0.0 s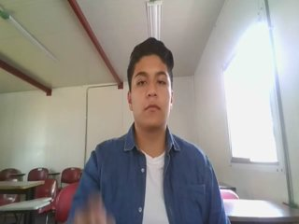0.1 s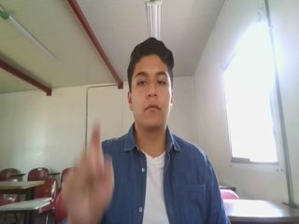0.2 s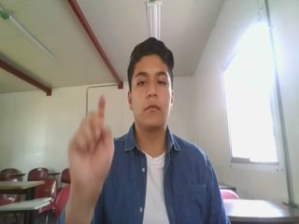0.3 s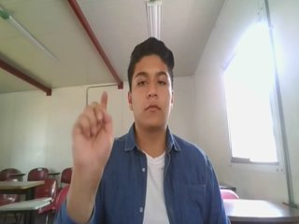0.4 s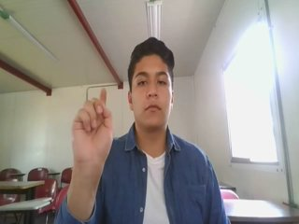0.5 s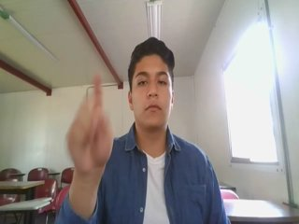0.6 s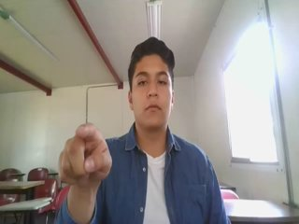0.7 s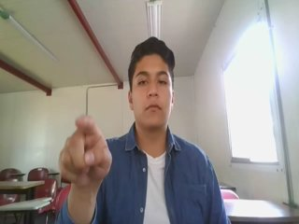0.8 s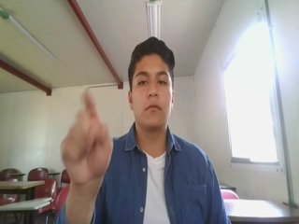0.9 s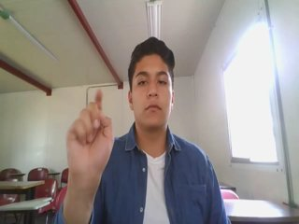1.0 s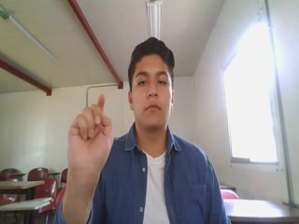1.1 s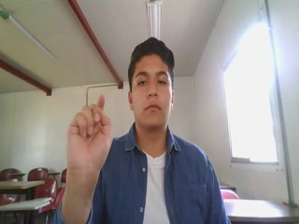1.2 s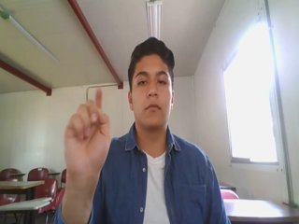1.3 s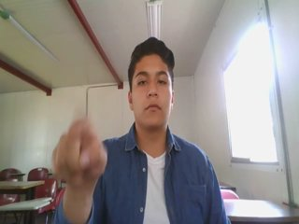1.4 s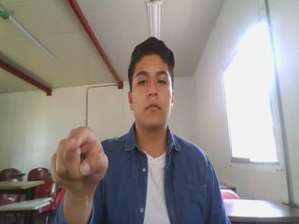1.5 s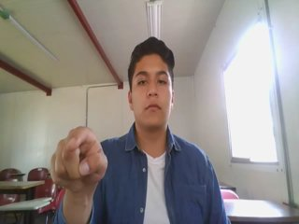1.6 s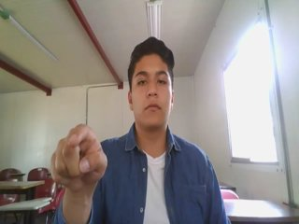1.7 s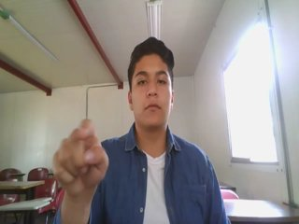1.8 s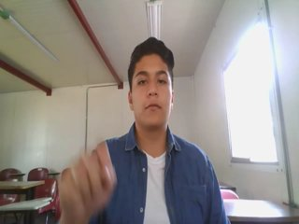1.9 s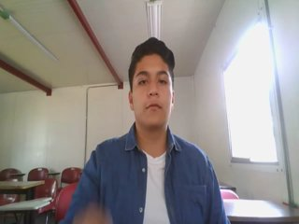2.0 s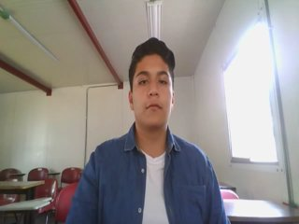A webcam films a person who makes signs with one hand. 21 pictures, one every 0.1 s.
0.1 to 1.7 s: Double click with one finger.
